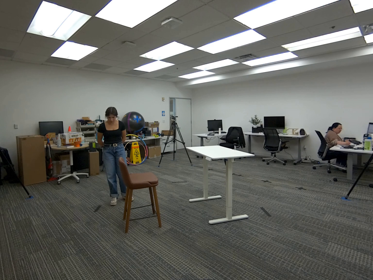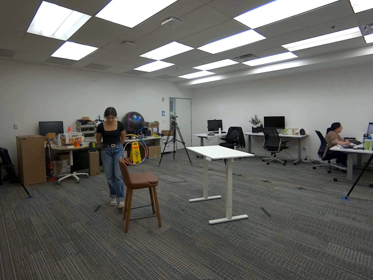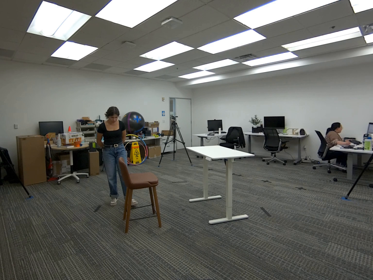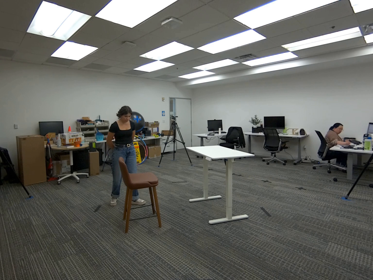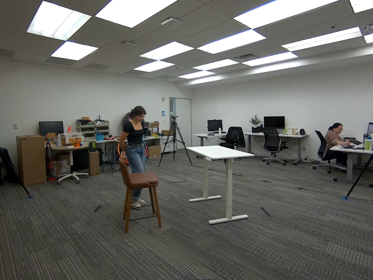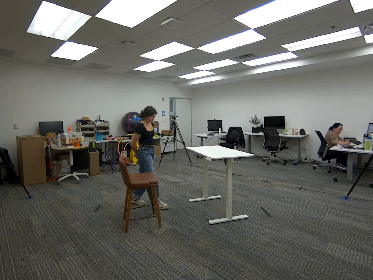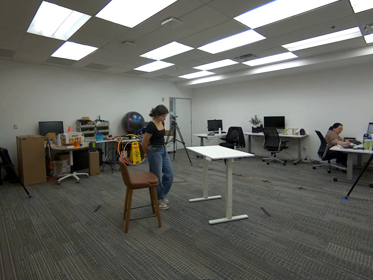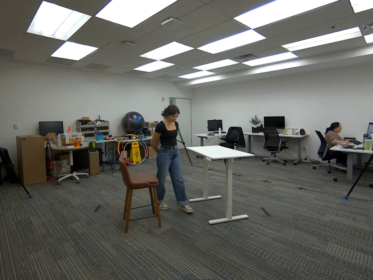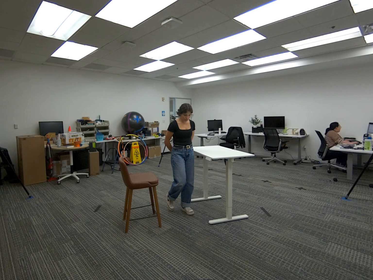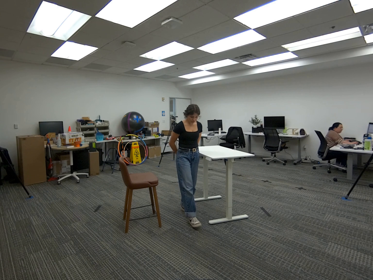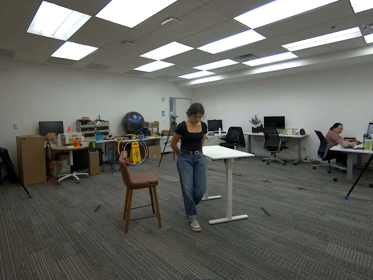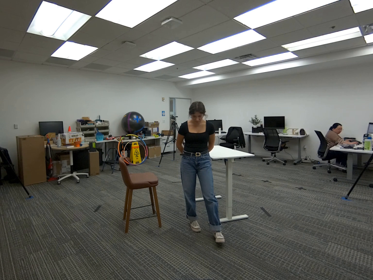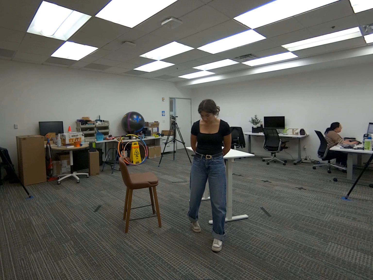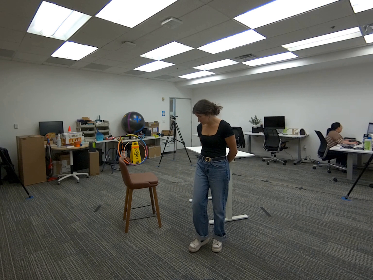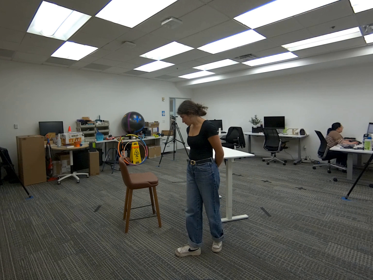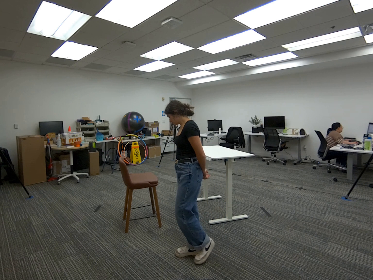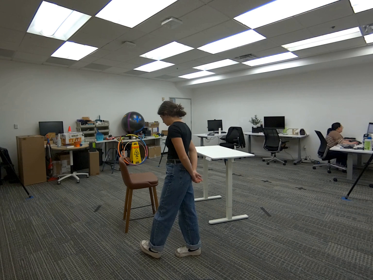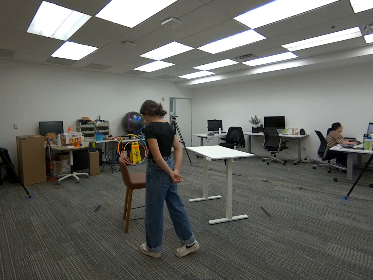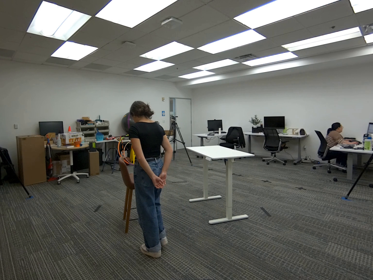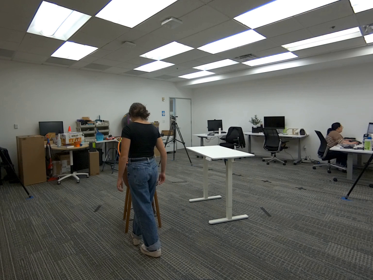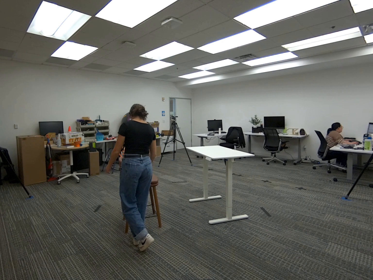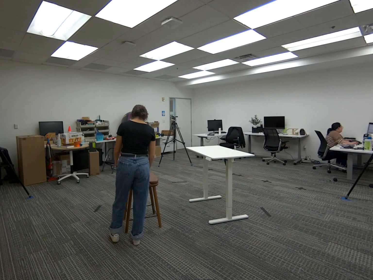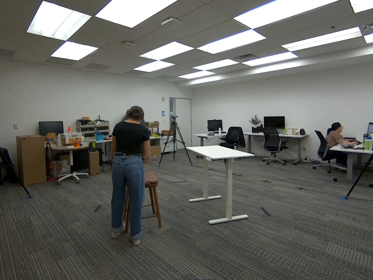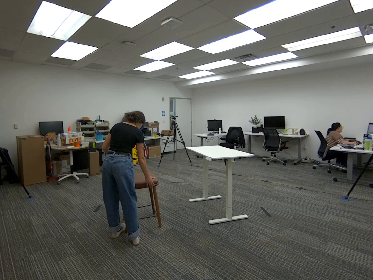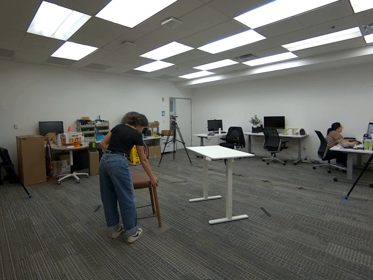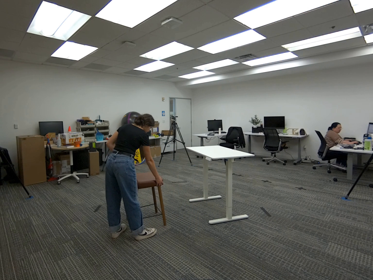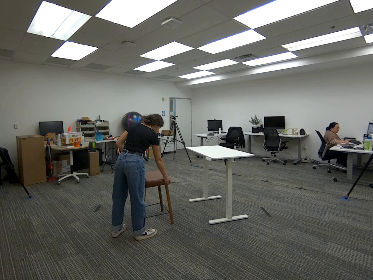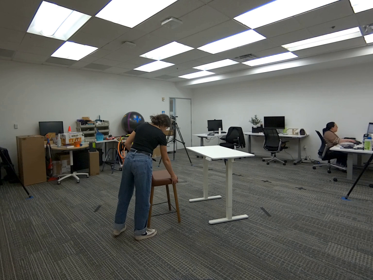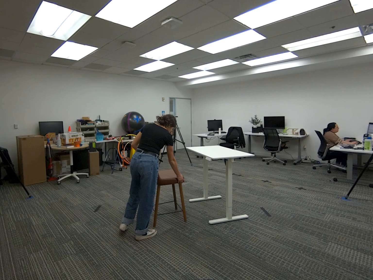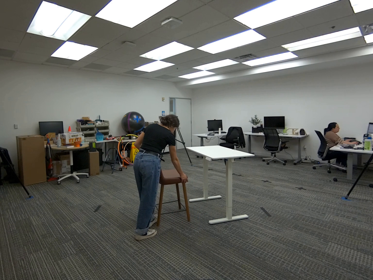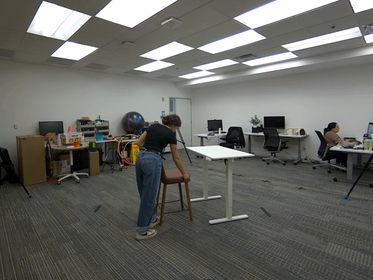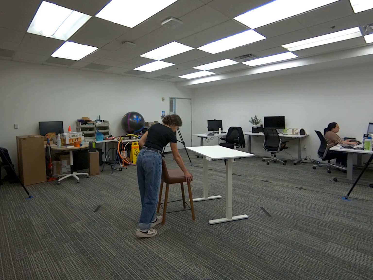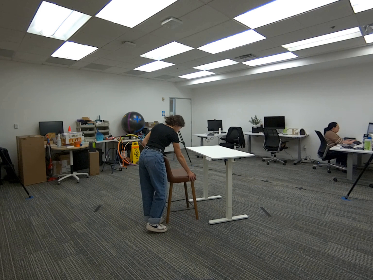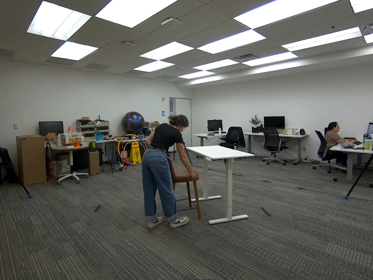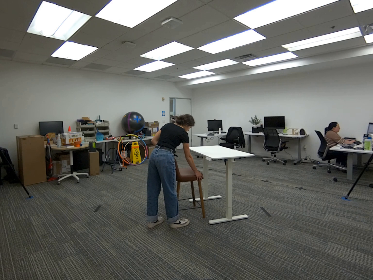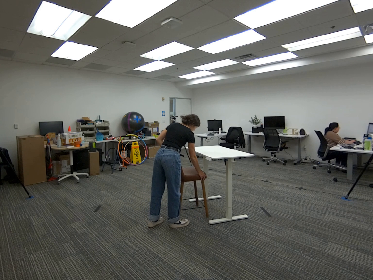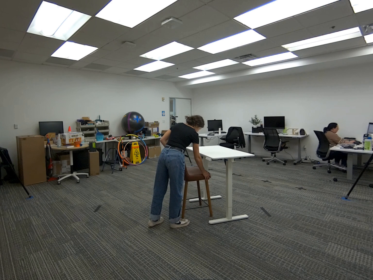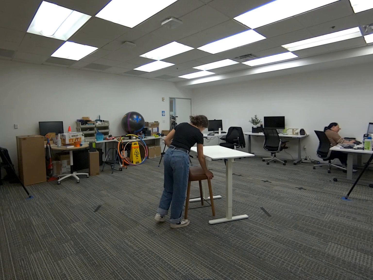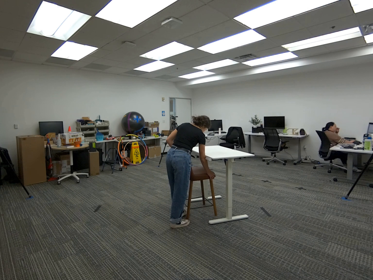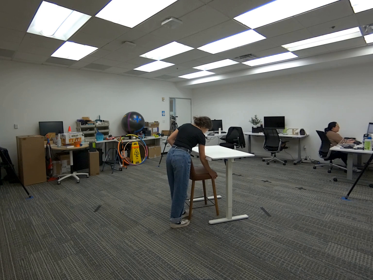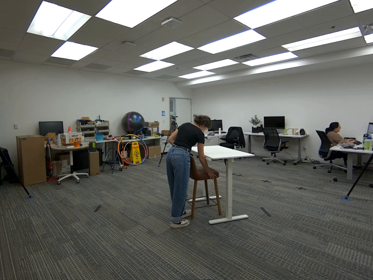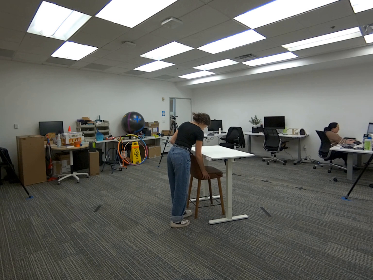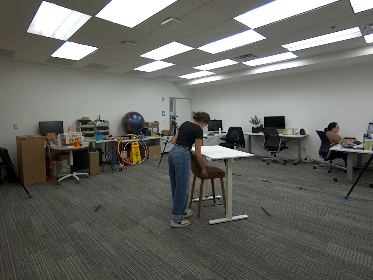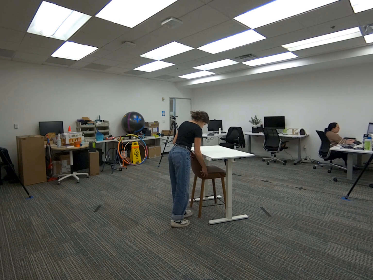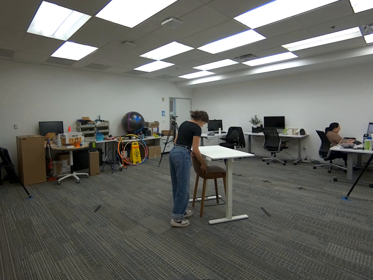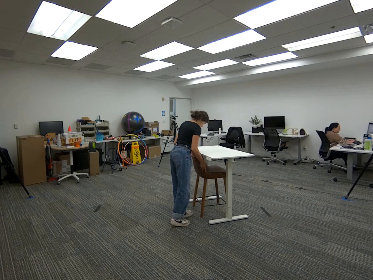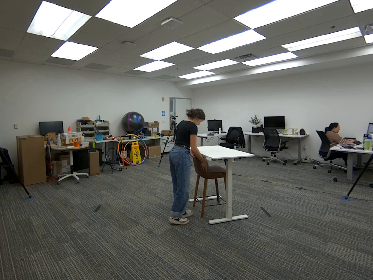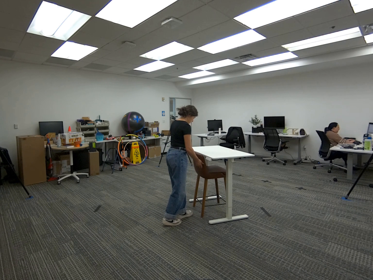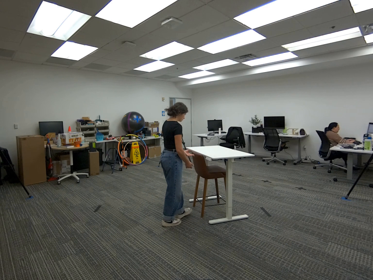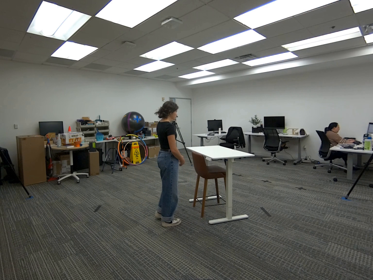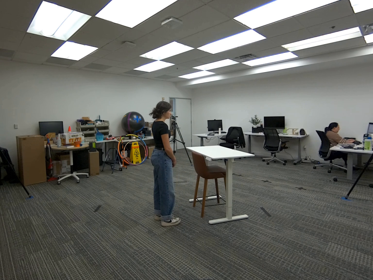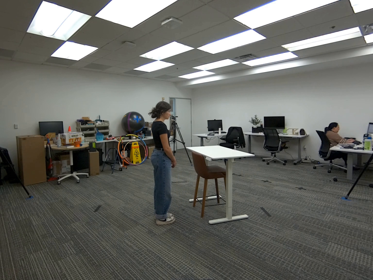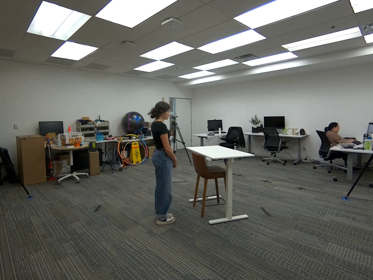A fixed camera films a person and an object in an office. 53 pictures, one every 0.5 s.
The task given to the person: Walk over to the tall bar stool and push the bar stool closer into the desk.
